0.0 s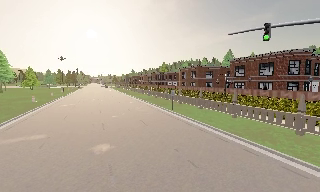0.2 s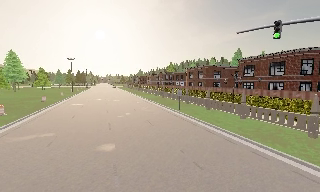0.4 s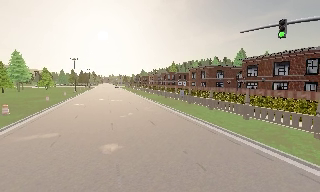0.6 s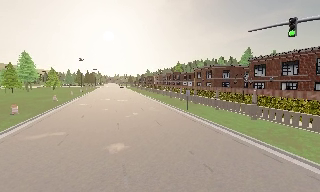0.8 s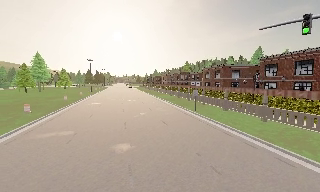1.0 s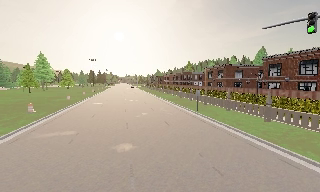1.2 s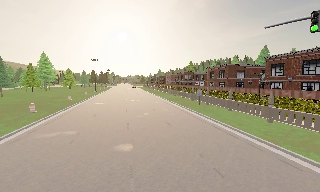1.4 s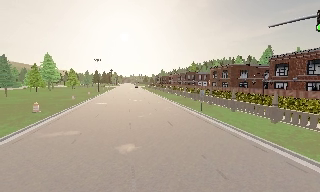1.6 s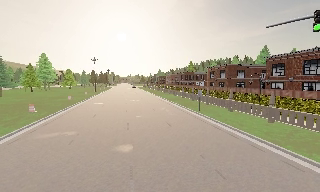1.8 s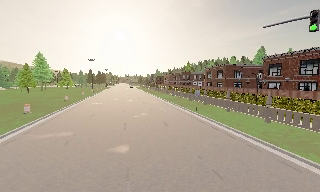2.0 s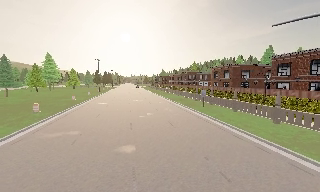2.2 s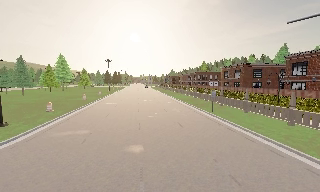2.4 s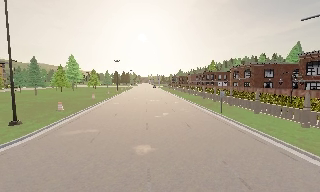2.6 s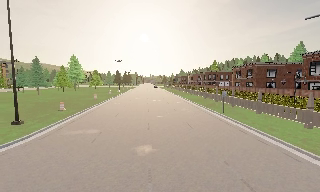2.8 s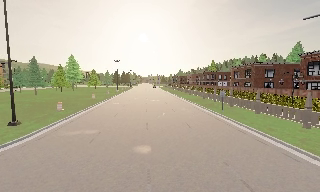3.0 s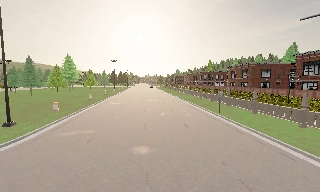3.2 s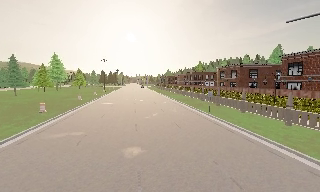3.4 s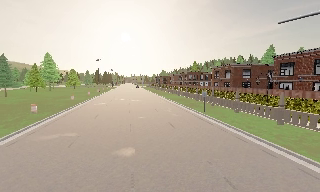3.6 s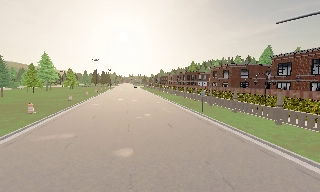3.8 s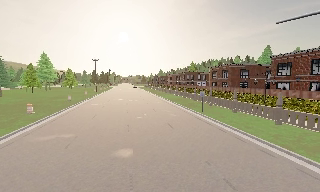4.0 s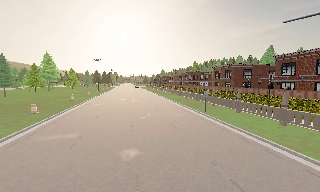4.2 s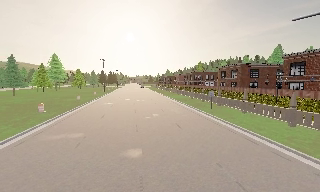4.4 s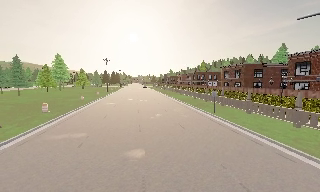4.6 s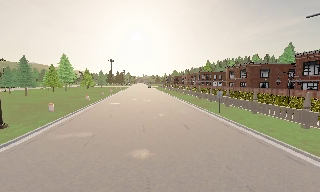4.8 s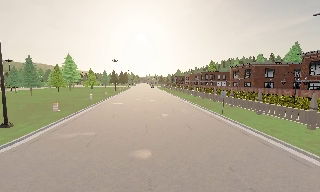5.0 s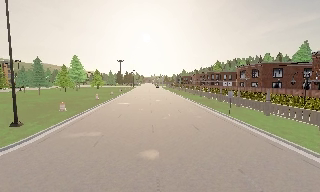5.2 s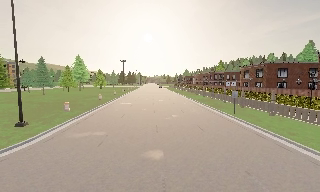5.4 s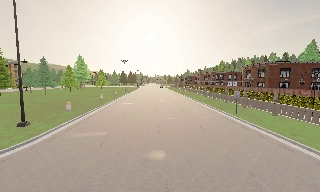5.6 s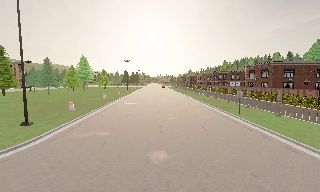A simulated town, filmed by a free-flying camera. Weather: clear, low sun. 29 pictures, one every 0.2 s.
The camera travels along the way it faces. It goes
forward.
0.0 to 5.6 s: The scene slides to the right, as the camera pans about 20 degrees to its left. It travels forward, about 1.5 m, so what stands in front looms larger.
The film runs forward here.
